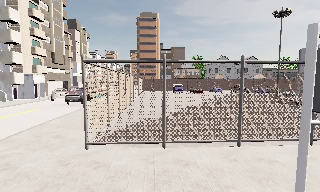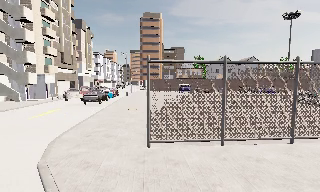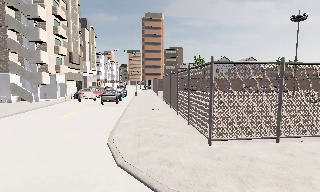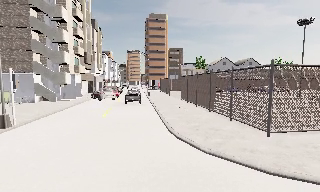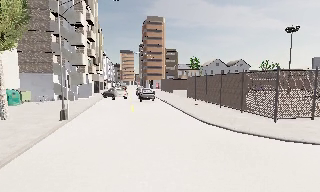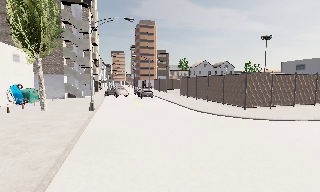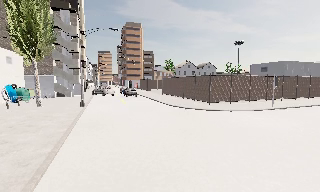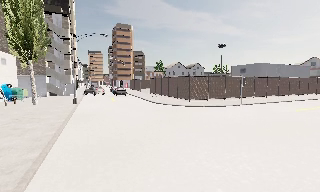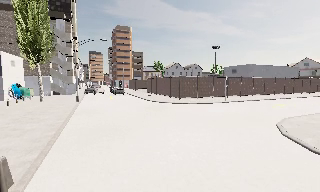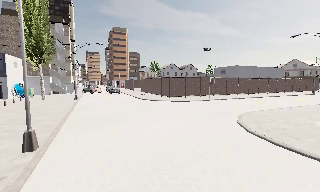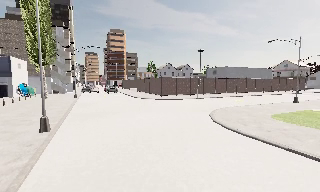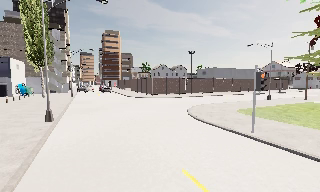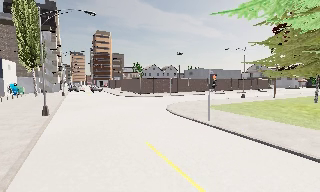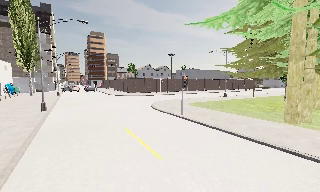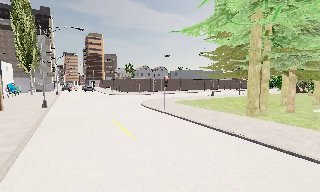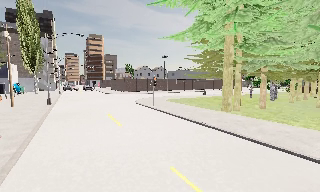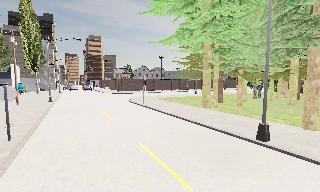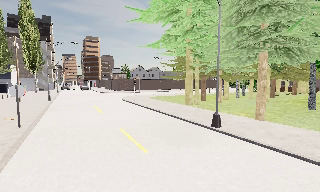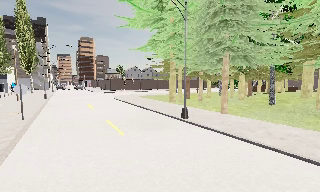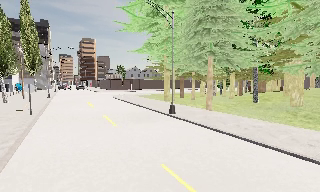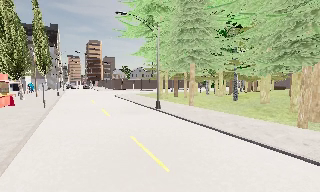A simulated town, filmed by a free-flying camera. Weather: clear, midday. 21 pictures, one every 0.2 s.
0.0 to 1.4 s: The camera pans to its right, which is clockwise from overhead, by about 20 degrees. It travels backward and to its left, about 16 m, so what stands in front gets smaller.
1.4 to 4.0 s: The camera travels backward and to its right, about 30 m, so what stands in front gets smaller.
The film runs forward here.
